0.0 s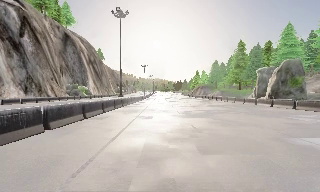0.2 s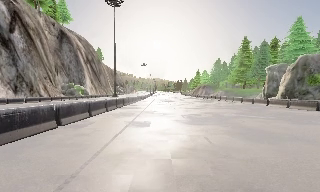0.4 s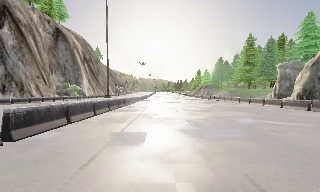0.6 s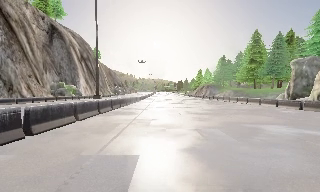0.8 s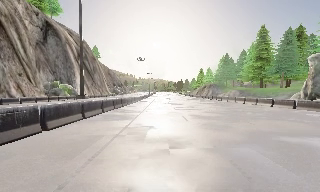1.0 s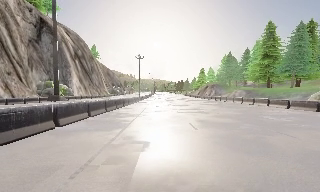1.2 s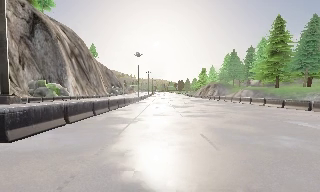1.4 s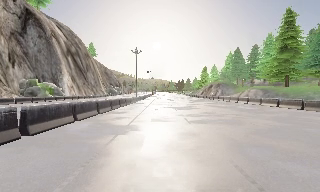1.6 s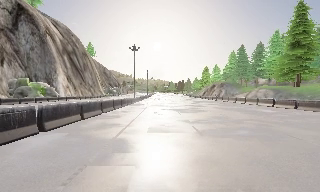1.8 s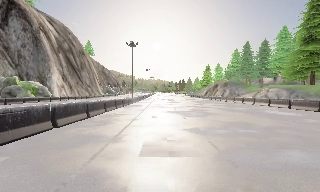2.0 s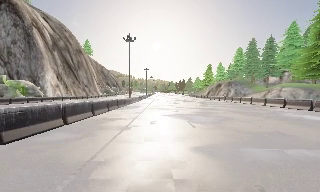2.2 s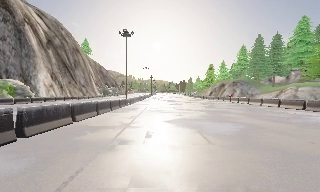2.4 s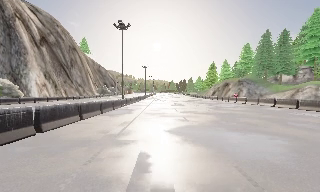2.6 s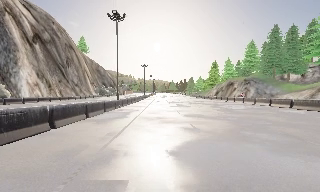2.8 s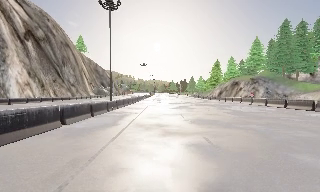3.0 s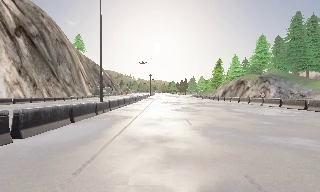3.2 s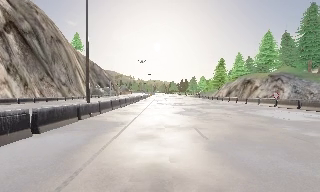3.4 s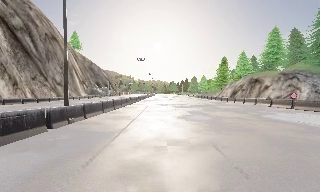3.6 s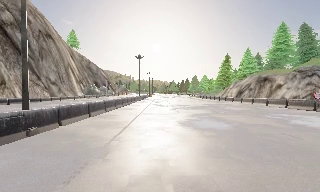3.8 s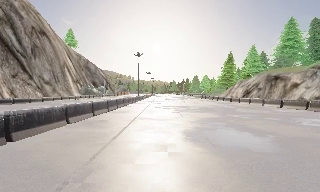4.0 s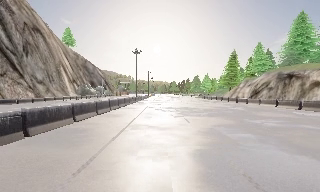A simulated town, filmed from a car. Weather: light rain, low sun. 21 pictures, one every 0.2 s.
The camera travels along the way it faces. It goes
forward.
0.0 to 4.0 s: The camera travels forward, about 55 m, so what stands in front looms larger.
The film runs forward here.
